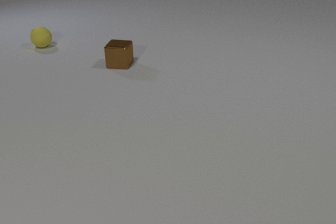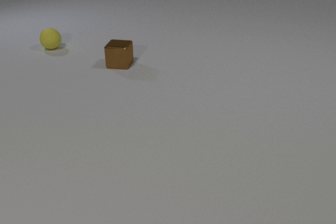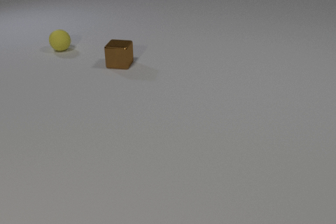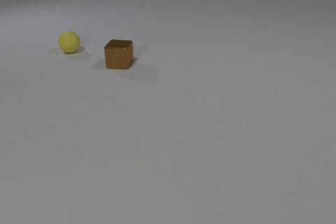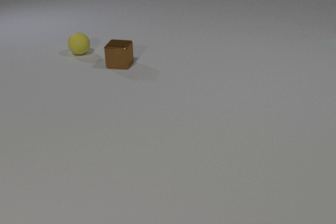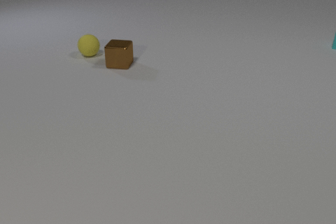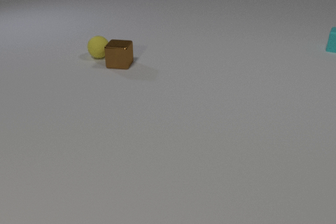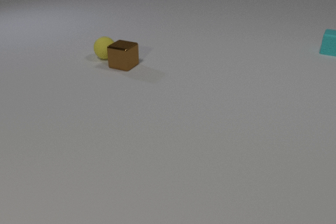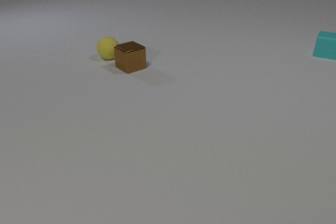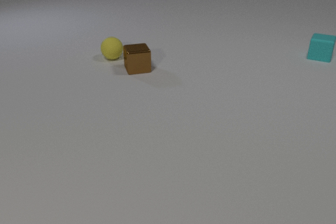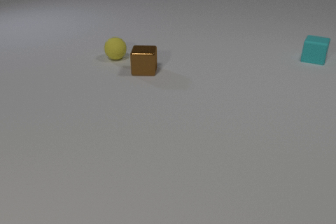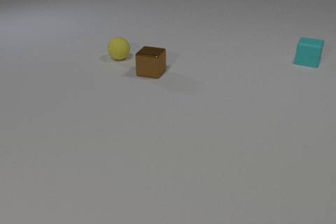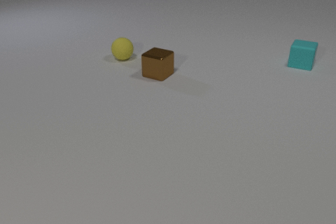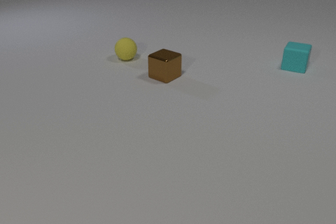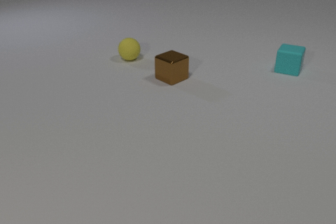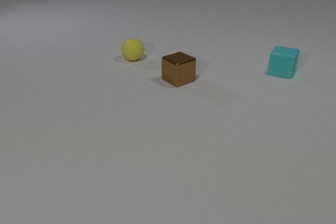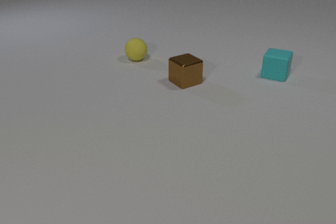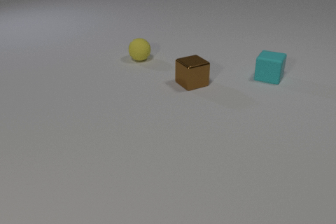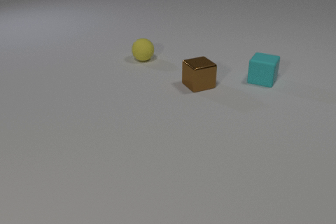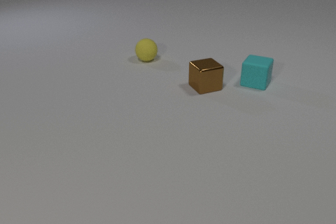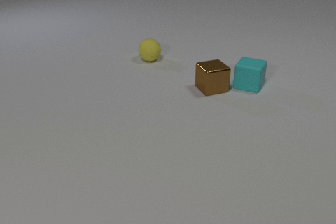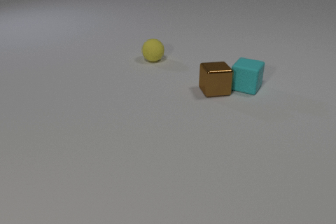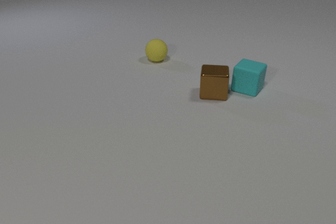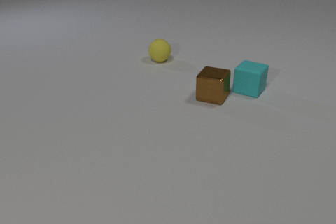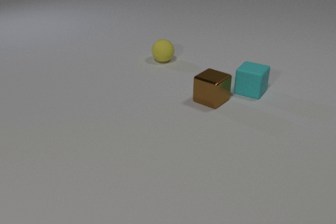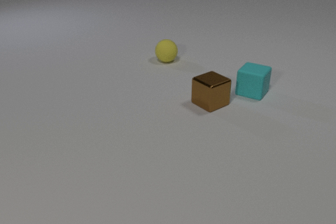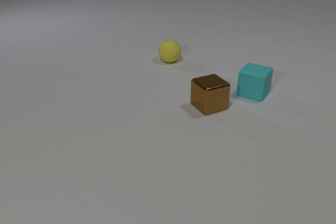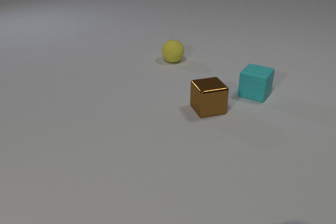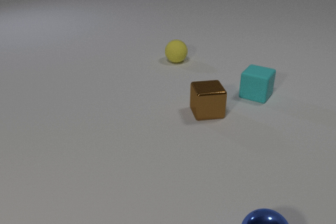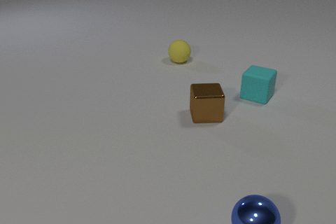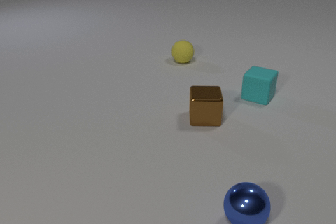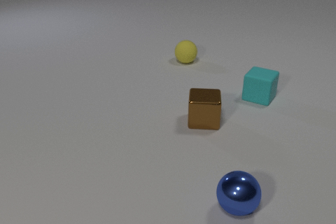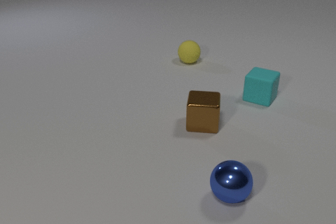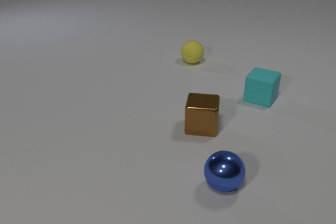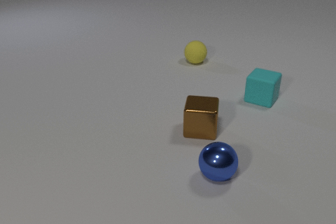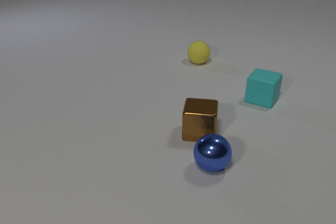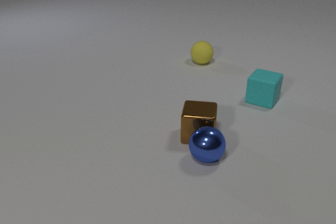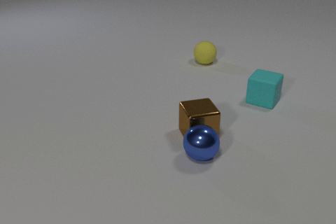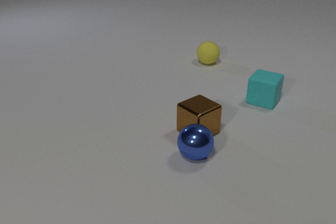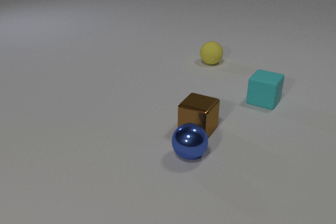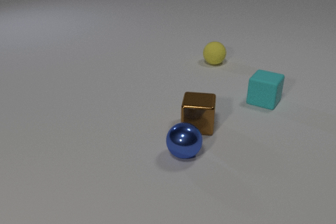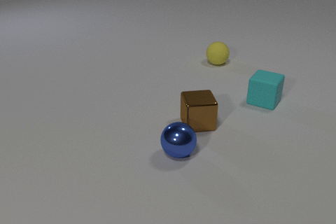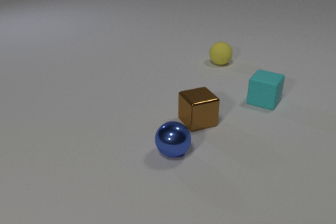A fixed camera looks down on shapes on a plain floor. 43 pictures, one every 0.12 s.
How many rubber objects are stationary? 0.
How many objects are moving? 4.
How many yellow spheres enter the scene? 0.
0.00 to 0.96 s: The yellow rubber sphere rolls to the right and toward the camera. The brown metal cube slides to the right and toward the camera, spins clockwise seen from above by about 45 degrees, its near face sliding to the left. The cyan rubber cube comes in at the right edge, slides toward the camera and to the left. The yellow rubber sphere and the brown metal cube collide.
0.96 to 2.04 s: The yellow rubber sphere rolls to the right. The brown metal cube slides to the right and toward the camera, spins so that its near face slides to the left, clockwise seen from above. The cyan rubber cube slides toward the camera and to the left.
2.04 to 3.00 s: The yellow rubber sphere rolls to the right. The brown metal cube slides toward the camera and to the right, spins so that its near face slides to the left, clockwise seen from above. The cyan rubber cube slides toward the camera and to the left. The brown metal cube and the cyan rubber cube collide.
3.00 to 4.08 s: The yellow rubber sphere rolls to the right. The brown metal cube slides toward the camera, spins clockwise seen from above by about 45 degrees, its near face sliding to the left. The cyan rubber cube slides toward the camera and to the right. The blue metal sphere comes in at the bottom edge, rolls away from the camera and to the left.
4.08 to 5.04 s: The yellow rubber sphere rolls to the right. The brown metal cube slides away from the camera, spins counterclockwise seen from above by about 120 degrees, its near face sliding to the right. The blue metal sphere rolls to the left and away from the camera. The brown metal cube and the blue metal sphere collide.
